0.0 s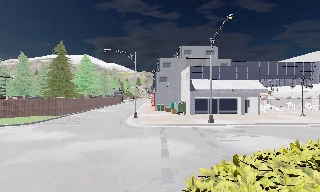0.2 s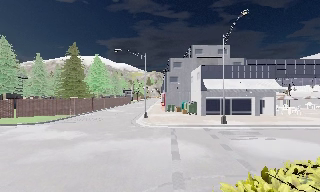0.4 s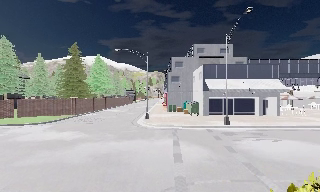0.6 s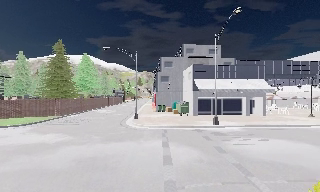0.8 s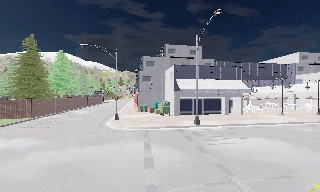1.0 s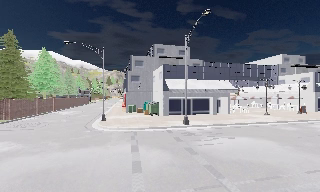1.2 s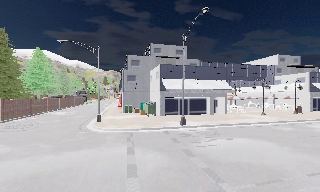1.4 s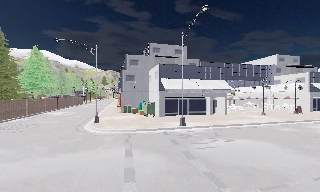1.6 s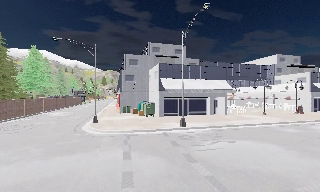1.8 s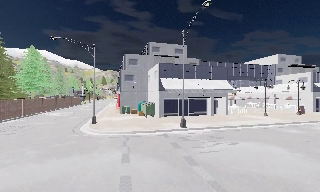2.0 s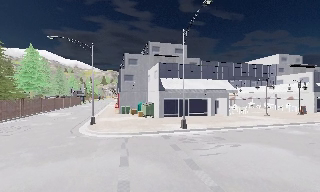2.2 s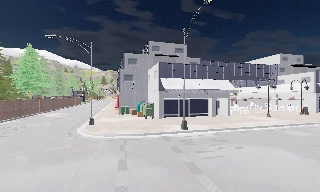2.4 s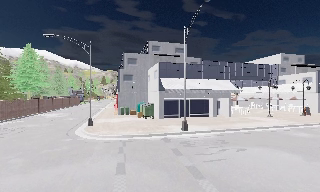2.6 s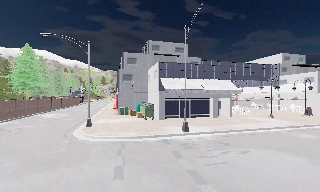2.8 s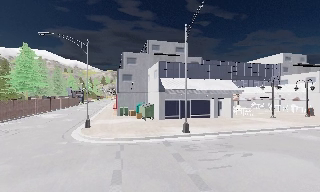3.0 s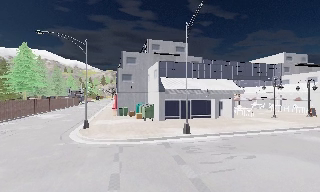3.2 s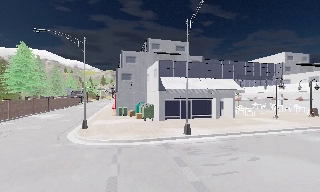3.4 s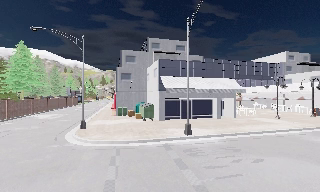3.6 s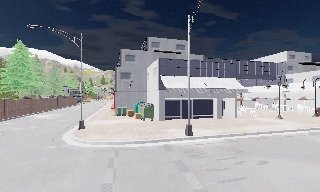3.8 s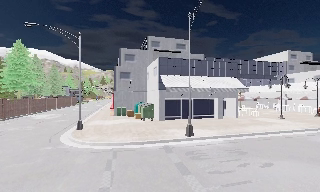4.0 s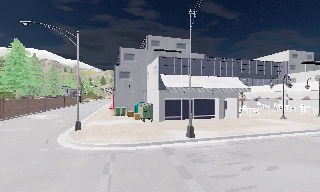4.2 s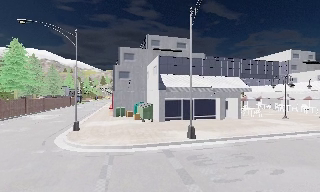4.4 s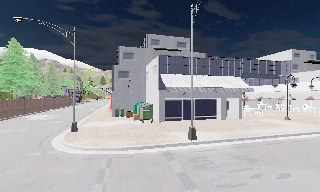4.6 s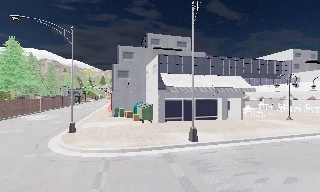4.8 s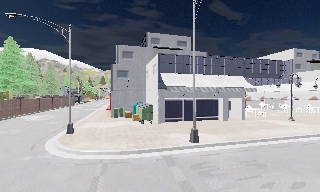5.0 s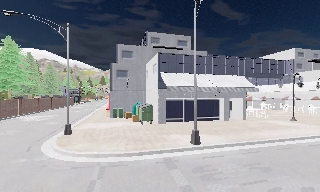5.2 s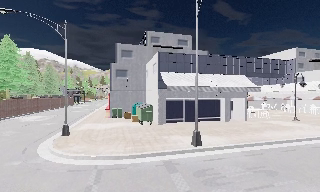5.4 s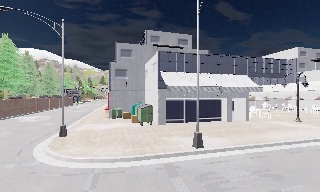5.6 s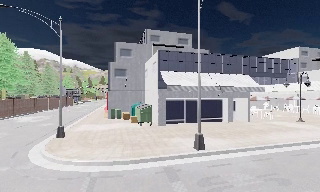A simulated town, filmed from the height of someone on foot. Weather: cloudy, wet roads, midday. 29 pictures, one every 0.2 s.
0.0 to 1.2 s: The camera pans to its right, which is clockwise from overhead, by about 10 degrees. It travels forward, about 1.5 m, so what stands in front looms larger.
1.2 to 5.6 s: The camera travels forward, about 6 m, so what stands in front looms larger.
The film runs forward here.
